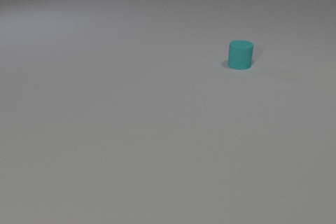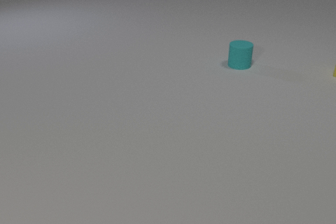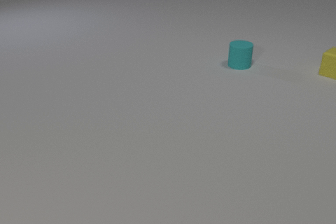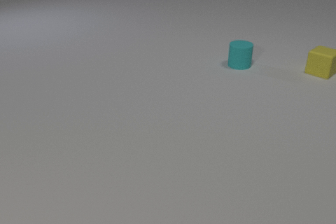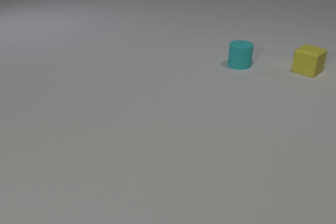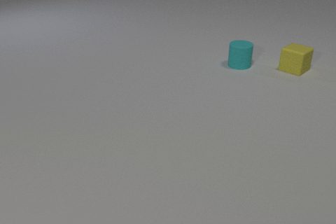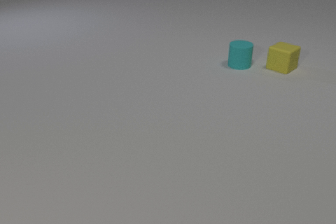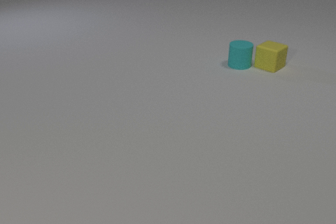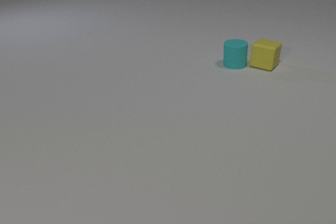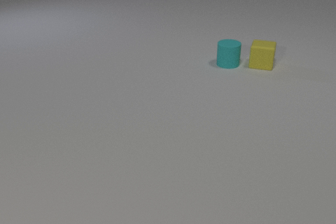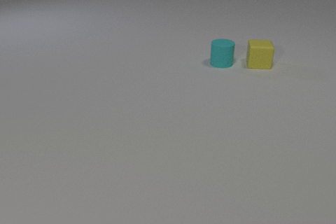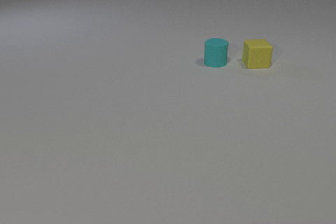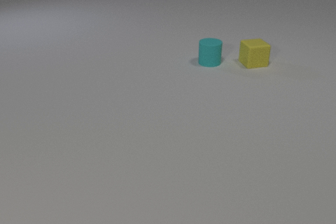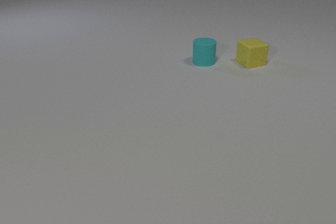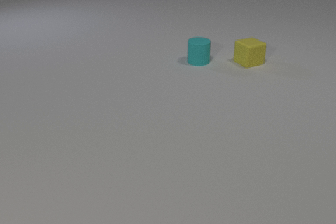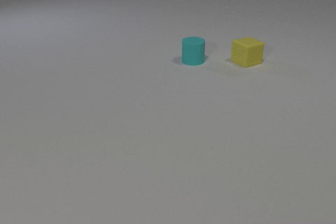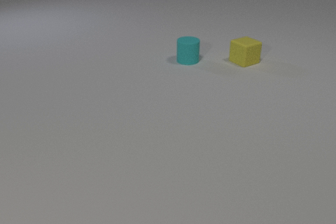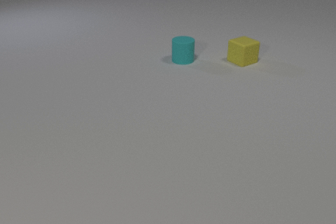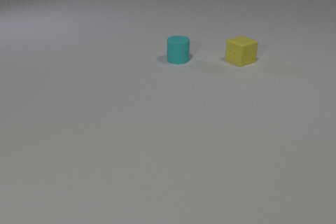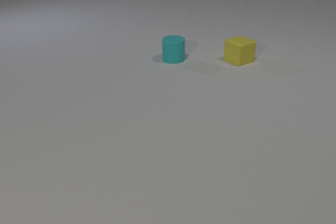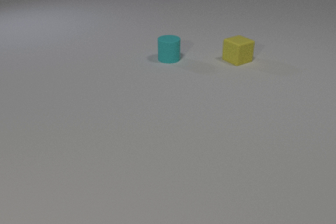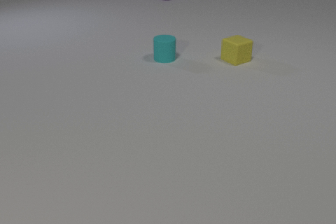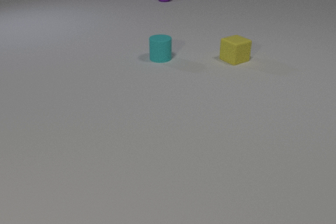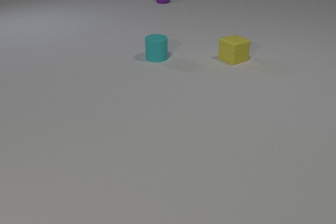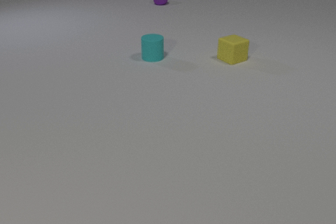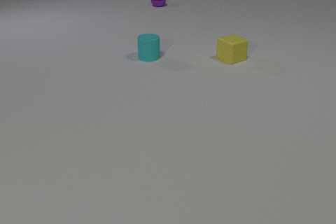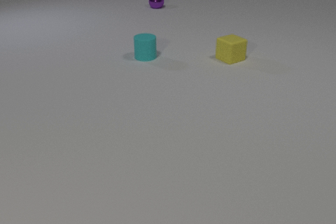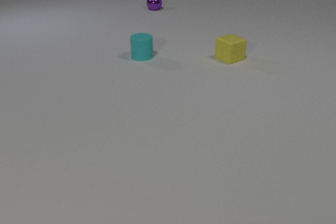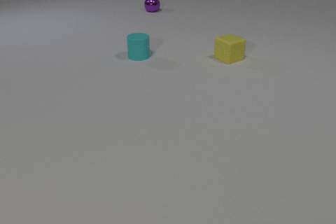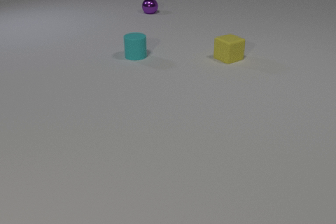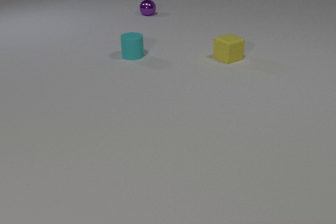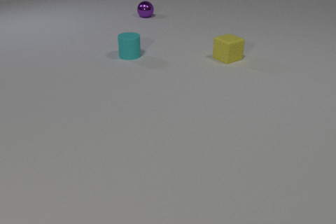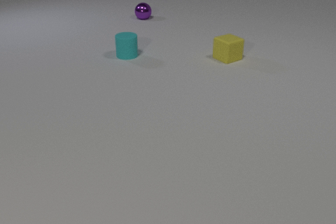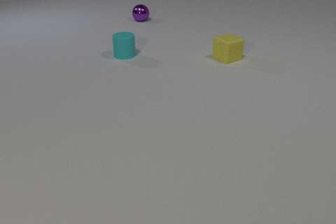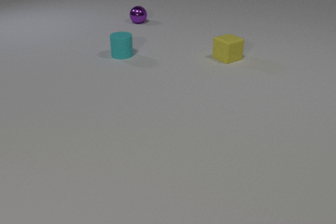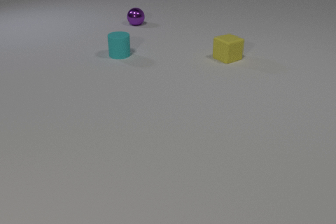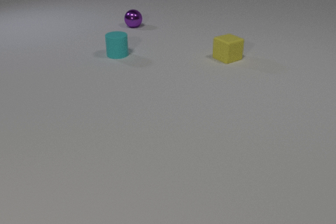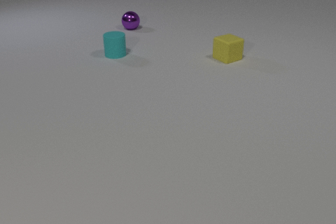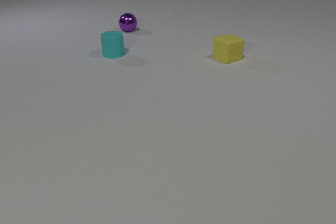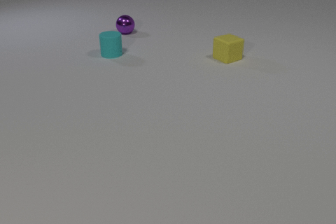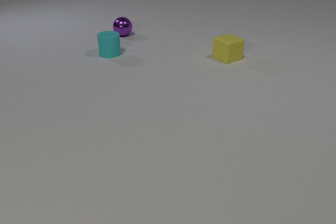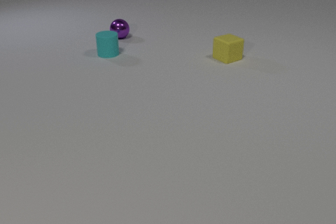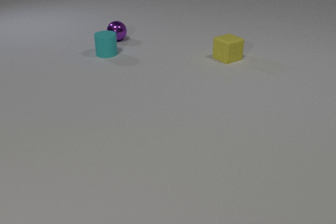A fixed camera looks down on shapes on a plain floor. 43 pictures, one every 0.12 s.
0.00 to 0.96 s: The yellow rubber cube comes in at the right edge, slides to the left. The cyan rubber cylinder slides to the left. The yellow rubber cube and the cyan rubber cylinder collide.
0.96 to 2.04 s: The yellow rubber cube slides to the left, spins counterclockwise seen from above by about 60 degrees, its near face sliding to the right. The cyan rubber cylinder slides to the left.
2.04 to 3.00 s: The yellow rubber cube slides to the left. The cyan rubber cylinder slides to the left. The purple metal sphere comes in at the top edge, rolls toward the camera.
3.00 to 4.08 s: The cyan rubber cylinder slides to the left. The purple metal sphere rolls toward the camera.
4.08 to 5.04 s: The cyan rubber cylinder slides to the left. The purple metal sphere rolls toward the camera and to the left.
How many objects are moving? 3.
How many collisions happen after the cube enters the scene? 1.
How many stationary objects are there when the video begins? 1.
